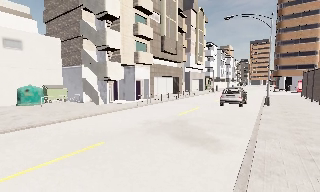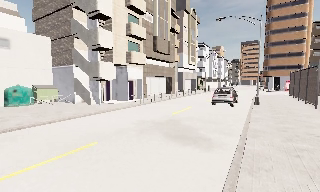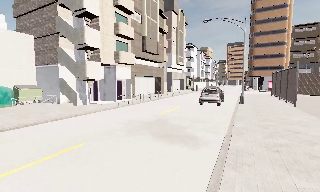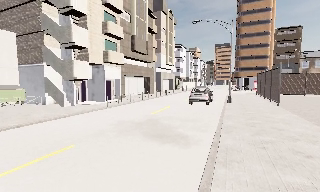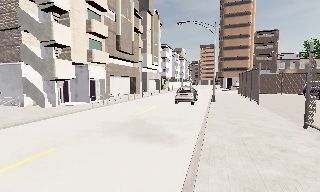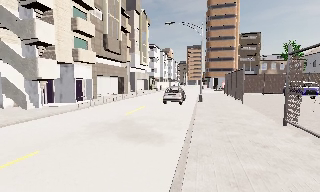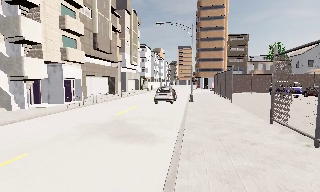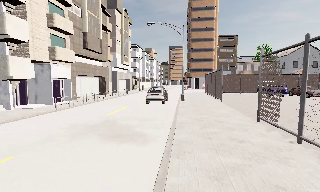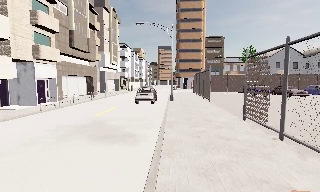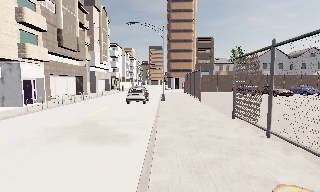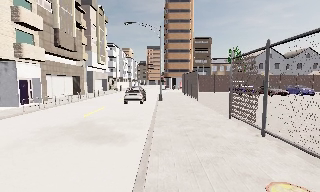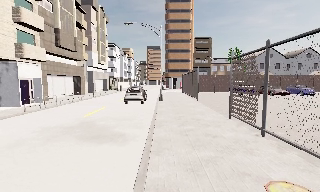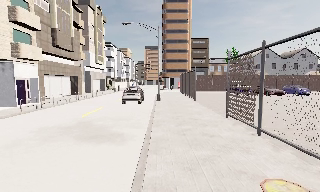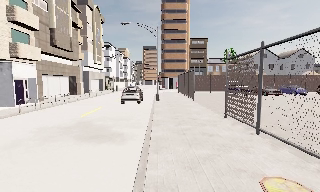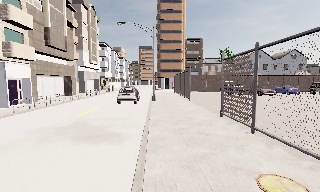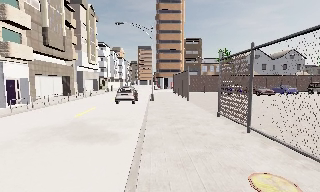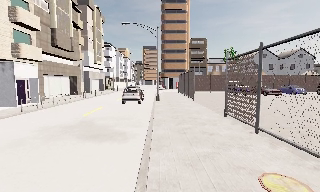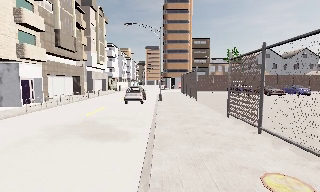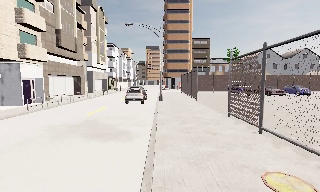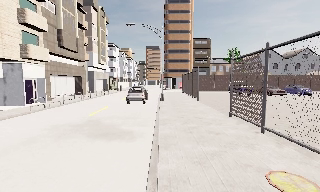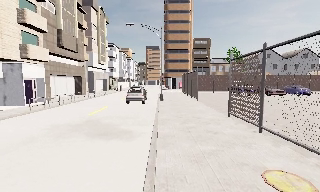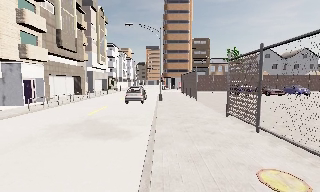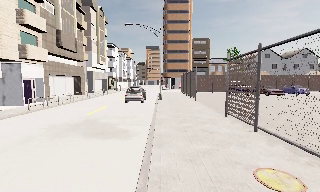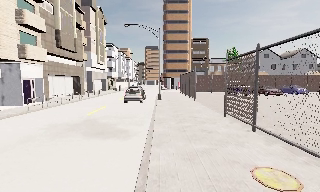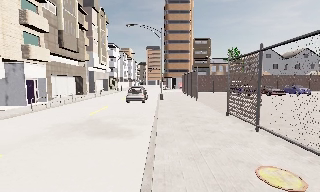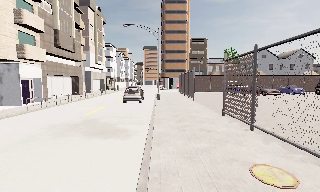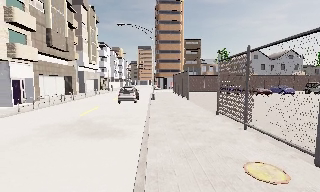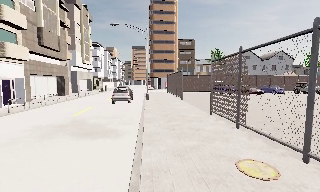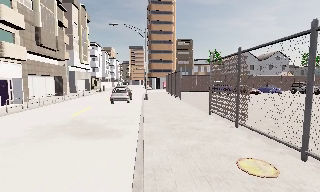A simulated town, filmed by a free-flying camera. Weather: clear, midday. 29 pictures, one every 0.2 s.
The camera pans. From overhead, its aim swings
clockwise.
The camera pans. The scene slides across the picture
to the left.
0.0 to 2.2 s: The scene slides to the left, as the camera pans about 35 degrees to its right.
2.2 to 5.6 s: The camera travels backward, about 0.5 m, so what stands in front gets smaller.
The film runs backward here.
